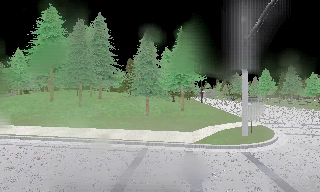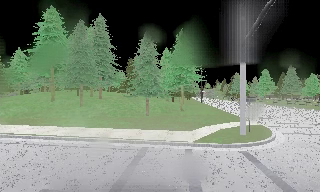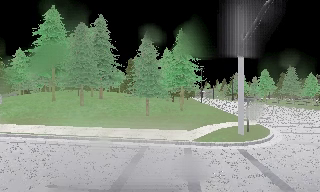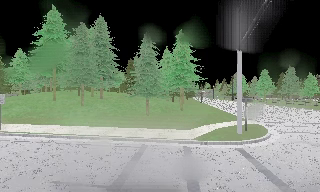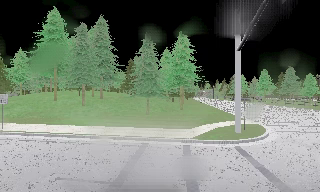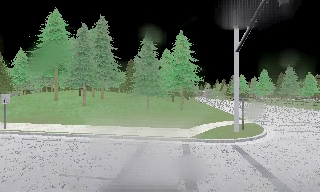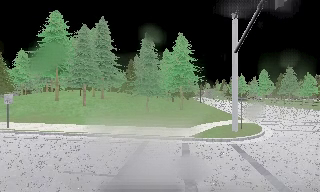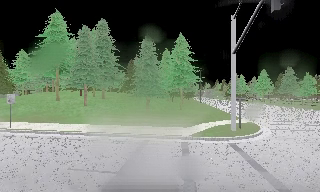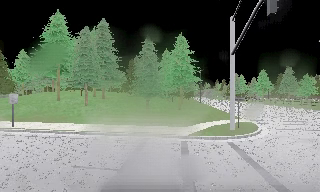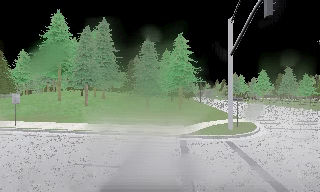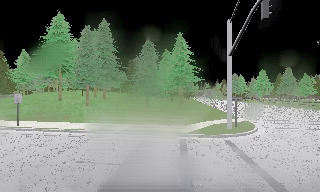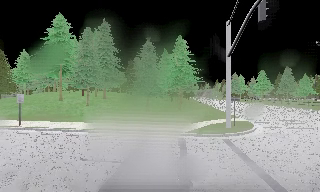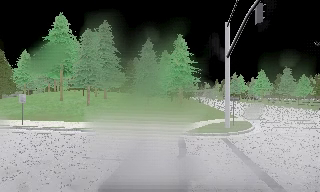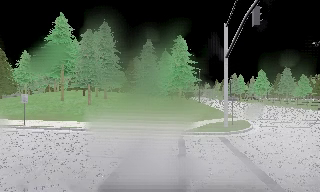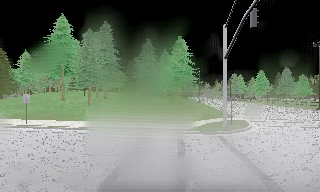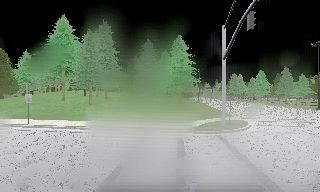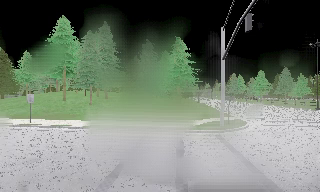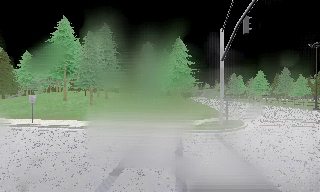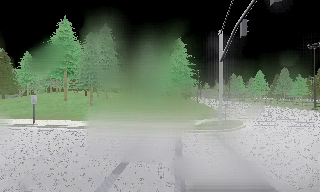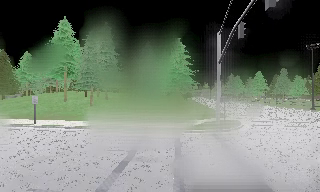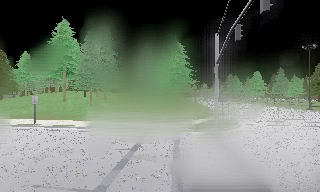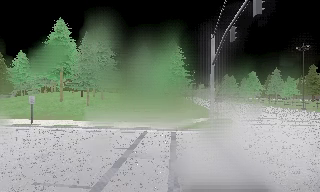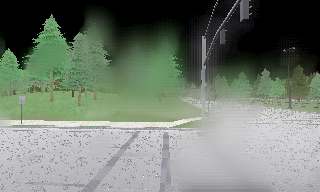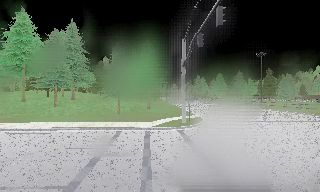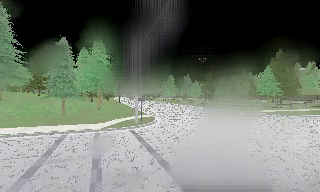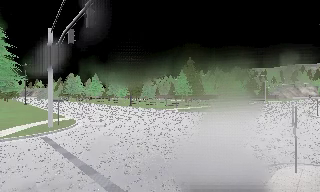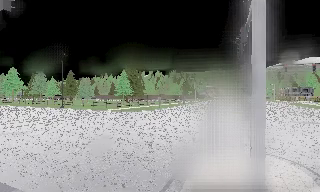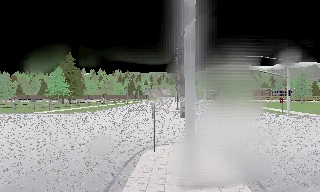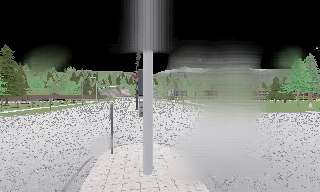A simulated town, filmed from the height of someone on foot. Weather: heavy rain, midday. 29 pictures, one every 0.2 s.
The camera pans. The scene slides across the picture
to the left.
The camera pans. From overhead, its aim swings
clockwise.
0.0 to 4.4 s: The camera travels backward, about 4.5 m, so what stands in front gets smaller.
4.4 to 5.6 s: The camera swings to its right by about 105 degrees, and the scene slides to the left. It travels backward, about 1 m.
The film runs backward here.
